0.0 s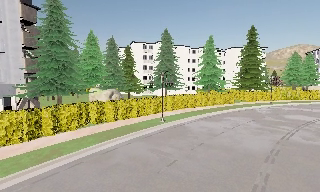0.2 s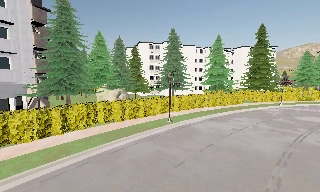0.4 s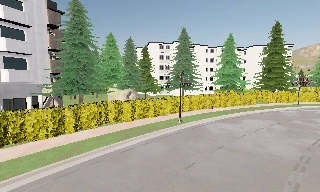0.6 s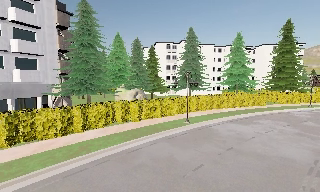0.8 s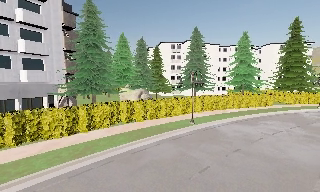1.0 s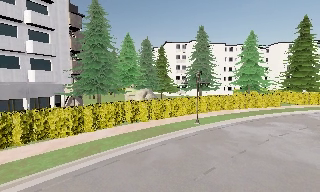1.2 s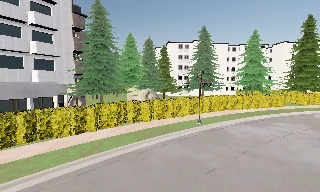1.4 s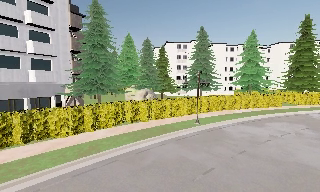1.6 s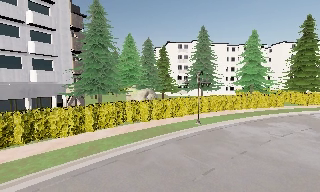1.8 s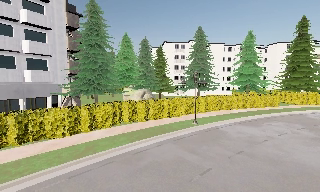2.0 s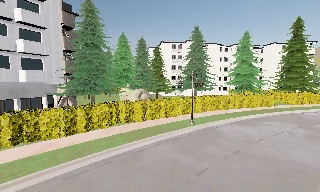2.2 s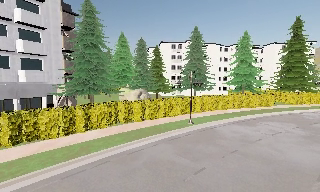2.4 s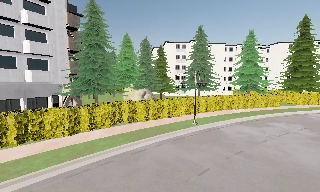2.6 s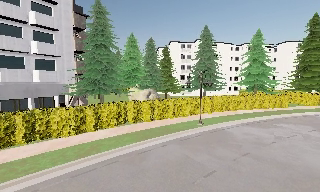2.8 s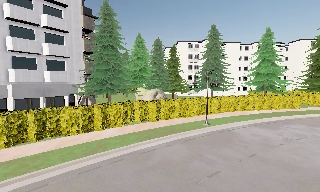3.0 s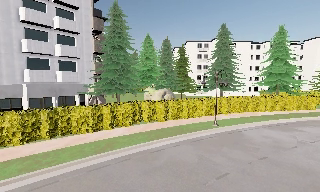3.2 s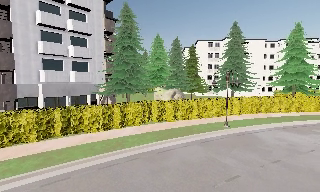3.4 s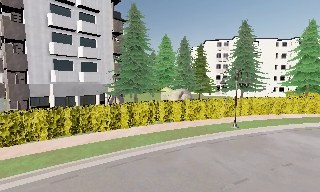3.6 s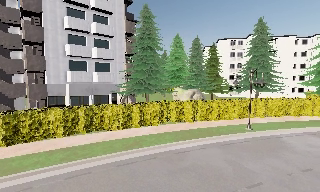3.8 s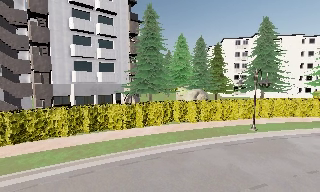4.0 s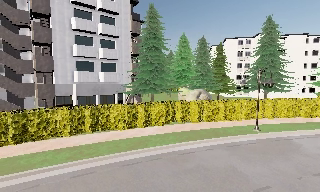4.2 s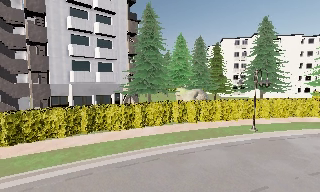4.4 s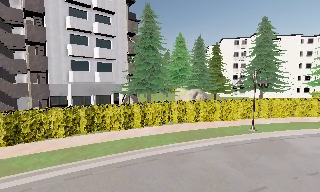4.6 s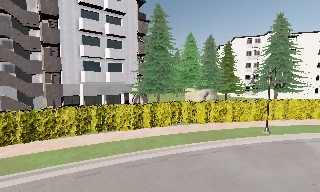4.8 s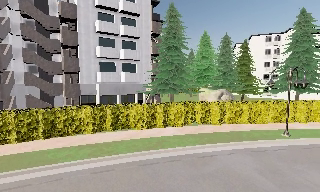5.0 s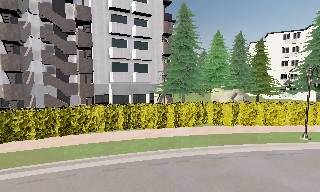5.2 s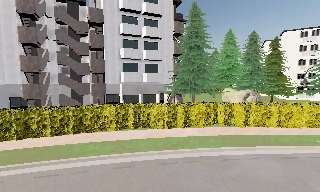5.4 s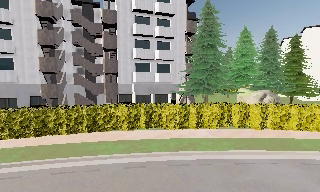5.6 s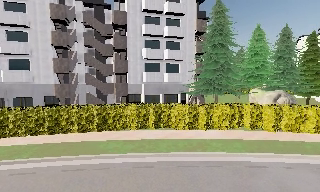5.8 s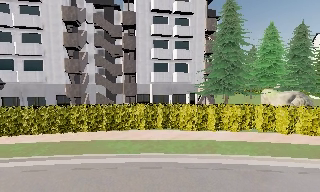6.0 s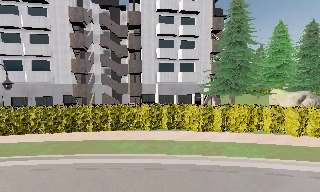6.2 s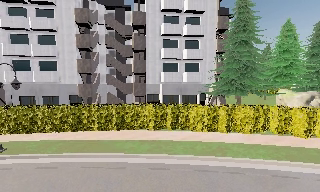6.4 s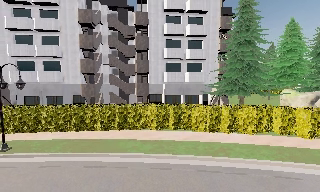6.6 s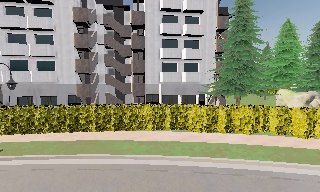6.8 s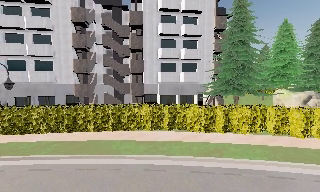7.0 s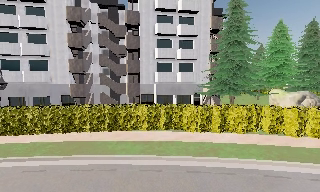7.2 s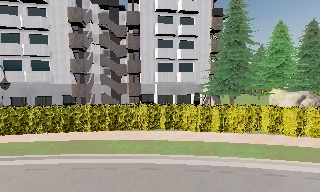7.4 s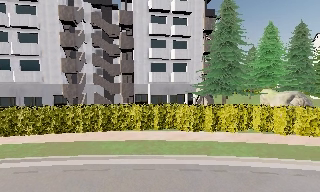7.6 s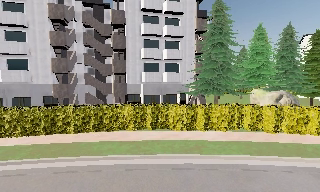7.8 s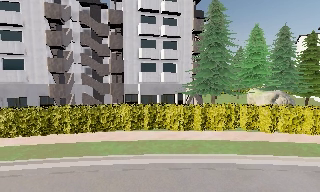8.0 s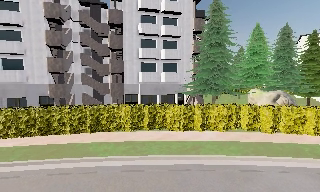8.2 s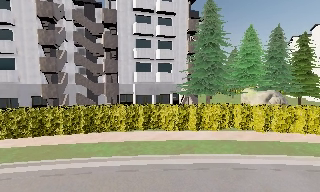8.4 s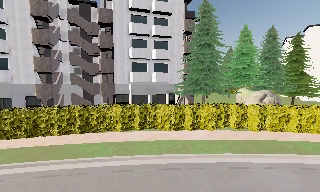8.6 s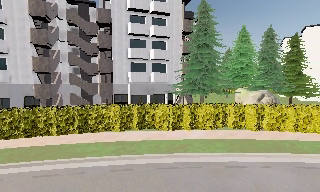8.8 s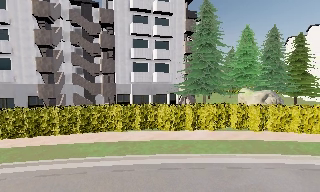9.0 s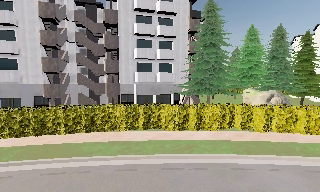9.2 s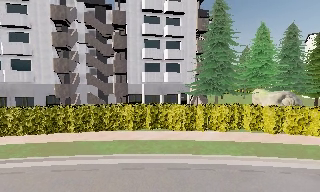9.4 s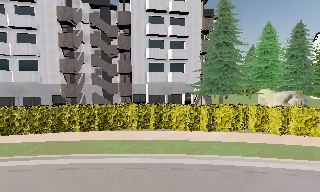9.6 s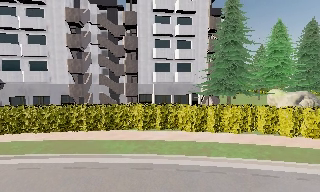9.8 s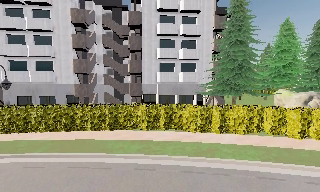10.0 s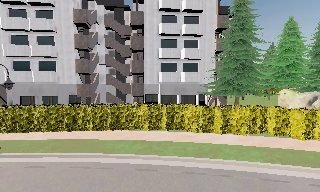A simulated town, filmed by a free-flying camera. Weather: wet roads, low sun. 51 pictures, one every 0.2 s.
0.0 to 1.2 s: The scene slides to the right, as the camera pans about 10 degrees to its left.
1.2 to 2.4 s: The camera shifts only a little, or ends up much as it began.
2.4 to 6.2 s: The camera swings to its left by about 50 degrees, and the scene slides to the right. It travels to its right and forward, about 1 m.
6.2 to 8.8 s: The camera travels to its right, about 0.5 m, so close, fixed things drift to the left.
8.8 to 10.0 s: The camera pans to its left, which is counterclockwise from overhead, by about 10 degrees.
The film runs backward here.
